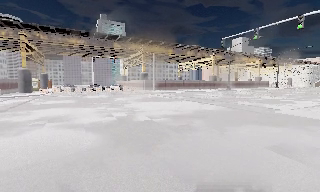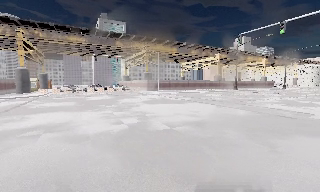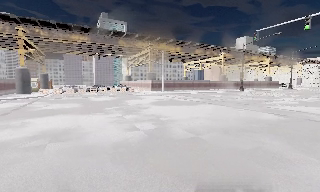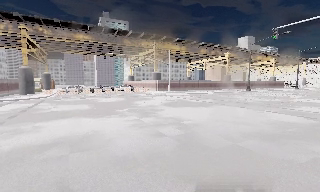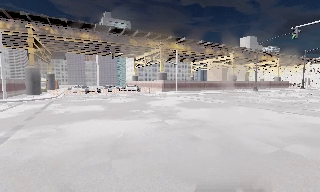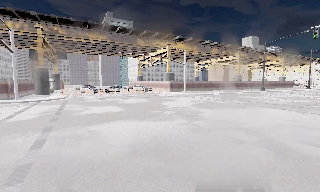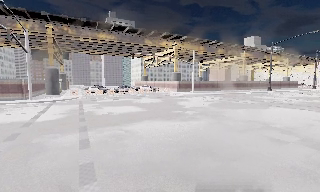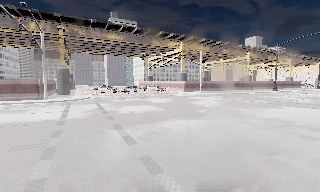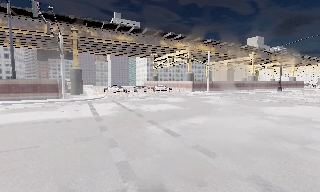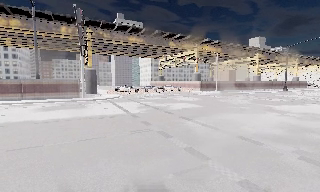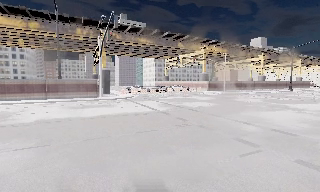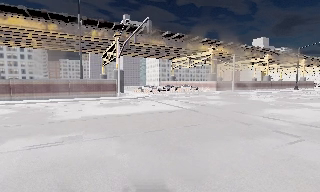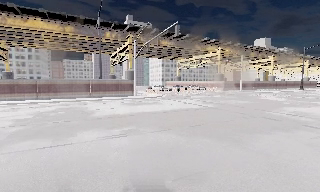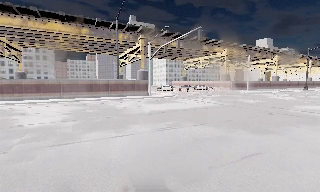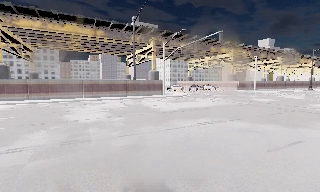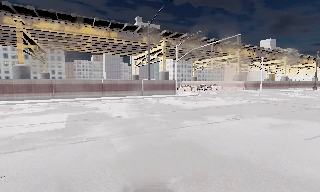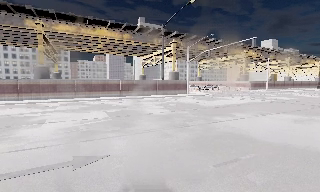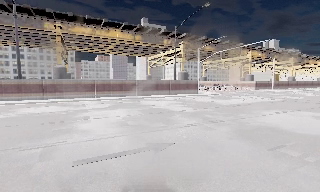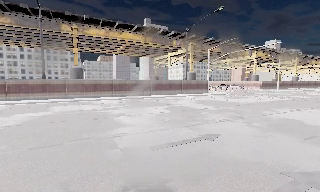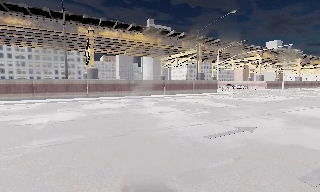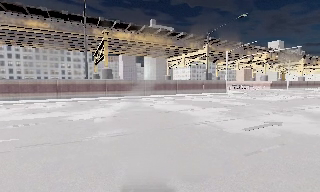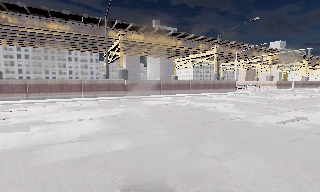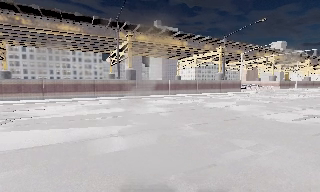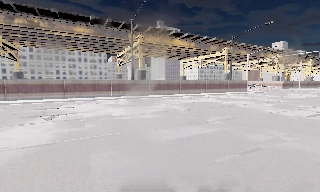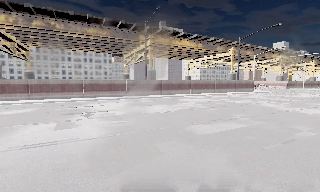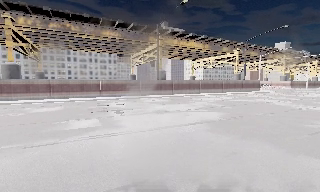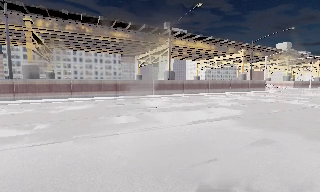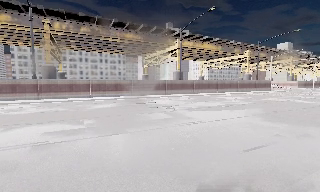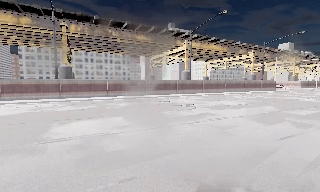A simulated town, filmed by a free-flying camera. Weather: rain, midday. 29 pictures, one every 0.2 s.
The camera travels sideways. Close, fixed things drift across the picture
to the right.
0.0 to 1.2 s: The camera travels to its left and forward, about 8 m, so close, fixed things drift to the right.
1.2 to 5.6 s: The camera travels to its left and backward, about 45 m, so close, fixed things drift to the right.
The film runs backward here.
